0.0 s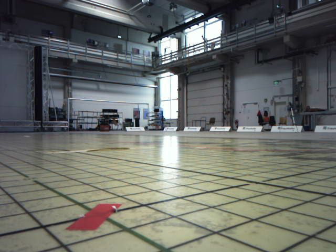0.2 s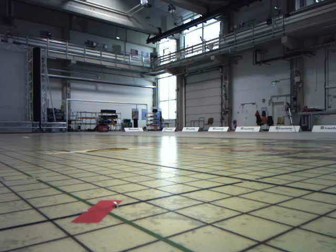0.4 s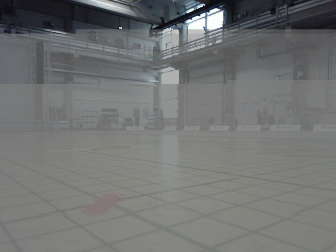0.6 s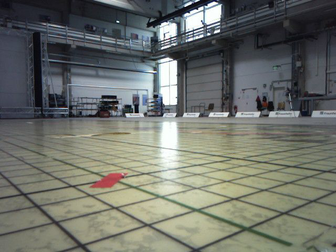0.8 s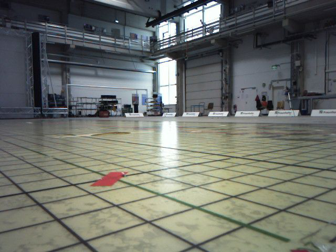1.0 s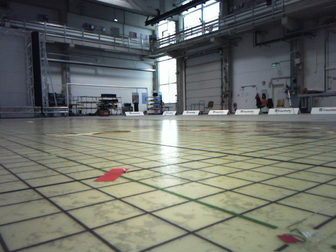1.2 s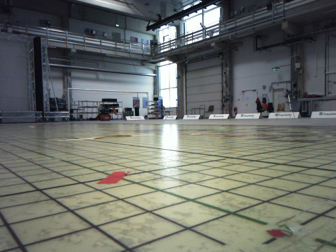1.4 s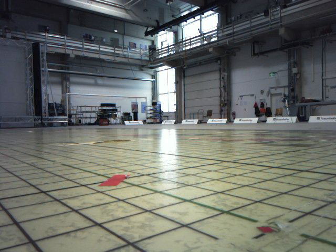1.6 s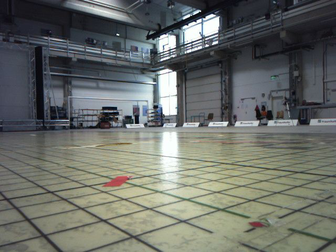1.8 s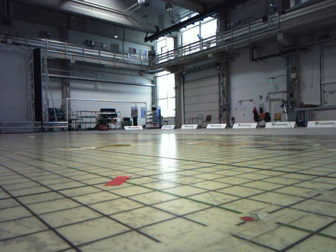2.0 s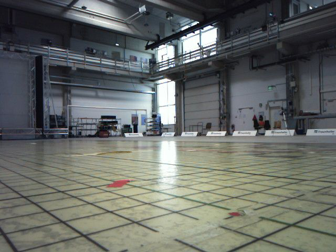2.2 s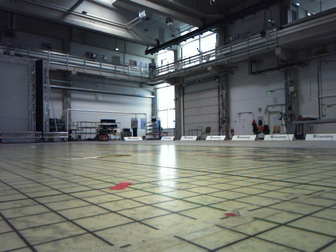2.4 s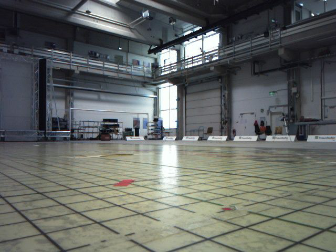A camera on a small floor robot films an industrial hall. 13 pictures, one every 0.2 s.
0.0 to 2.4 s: The camera travels backward, about 0.5 m, so what stands in front gets smaller.
The film runs backward here.
